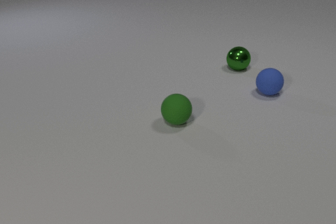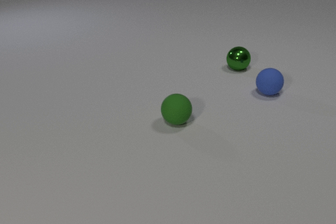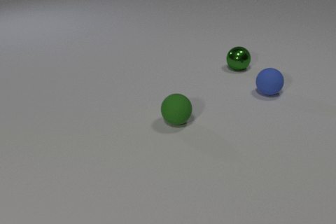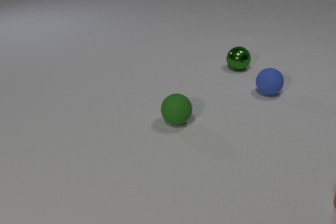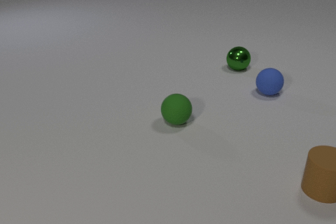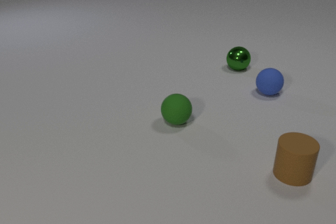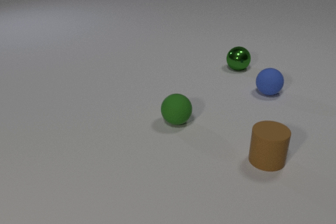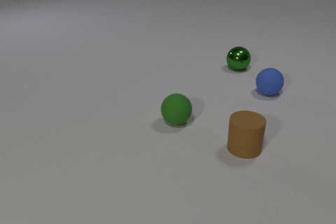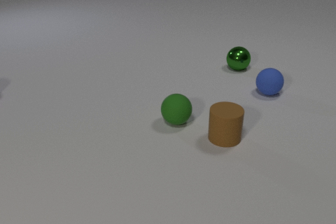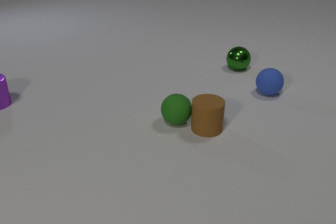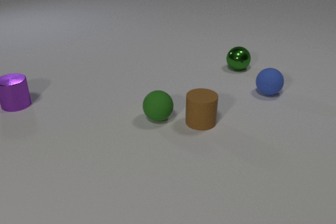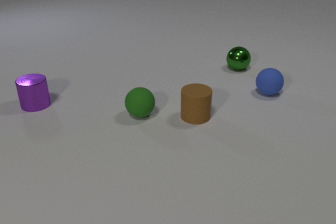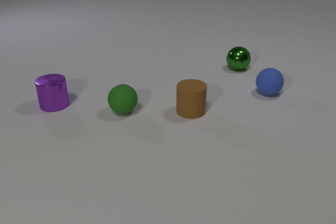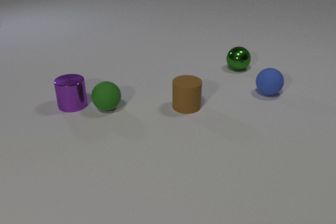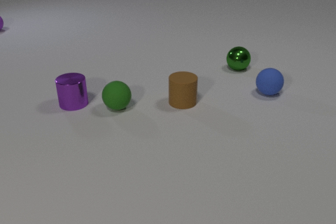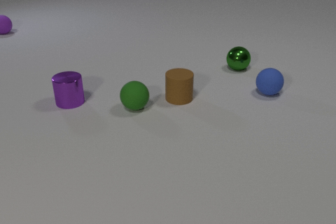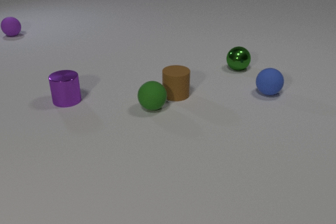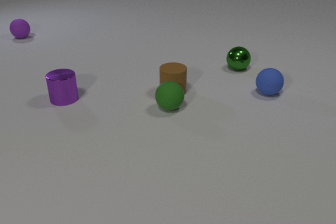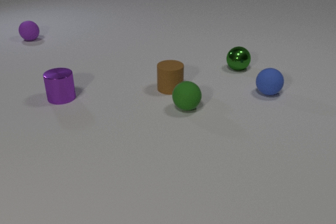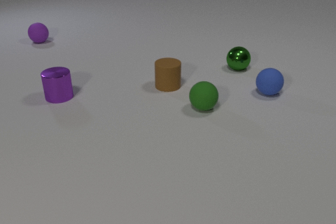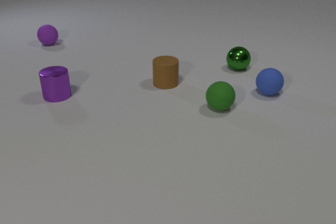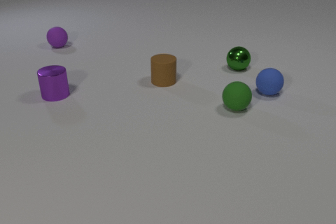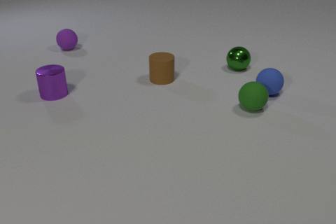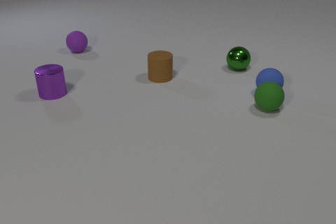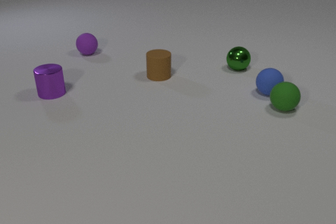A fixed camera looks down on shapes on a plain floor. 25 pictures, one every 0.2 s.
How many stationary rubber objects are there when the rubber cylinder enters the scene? 2.
What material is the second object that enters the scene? metal.
How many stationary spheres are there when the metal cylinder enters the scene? 3.
0.0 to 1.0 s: The brown rubber cylinder comes in at the right edge, slides to the left and away from the camera.
1.0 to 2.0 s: The brown rubber cylinder slides to the left and away from the camera. The green rubber sphere rolls to the left. The purple metal cylinder comes in at the left edge, slides to the right and toward the camera. The brown rubber cylinder and the green rubber sphere collide.
2.0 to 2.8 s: The brown rubber cylinder slides away from the camera and to the left. The green rubber sphere rolls to the left and away from the camera. The purple metal cylinder slides to the right. The purple rubber sphere comes in at the left edge, rolls toward the camera. The green rubber sphere and the purple metal cylinder collide.
2.8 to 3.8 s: The brown rubber cylinder slides away from the camera and to the left. The green rubber sphere rolls to the right. The purple metal cylinder slides away from the camera and to the left. The purple rubber sphere rolls toward the camera and to the right.
3.8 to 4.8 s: The brown rubber cylinder slides away from the camera. The green rubber sphere rolls to the right. The purple metal cylinder slides away from the camera and to the left. The purple rubber sphere rolls toward the camera and to the right.
